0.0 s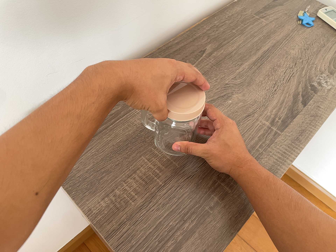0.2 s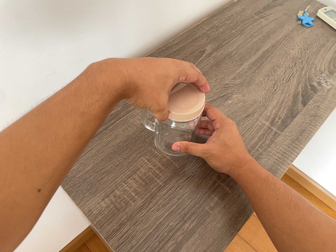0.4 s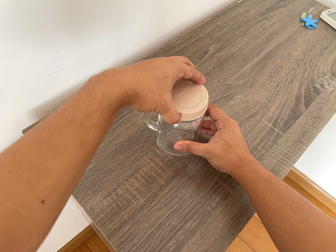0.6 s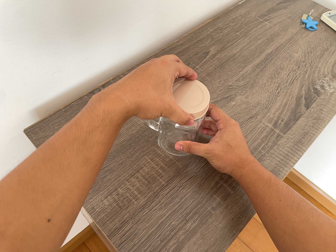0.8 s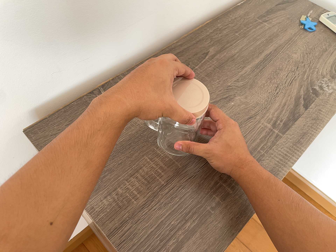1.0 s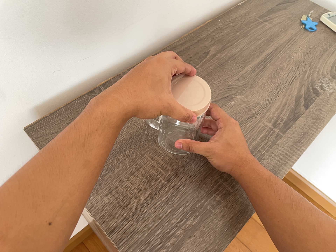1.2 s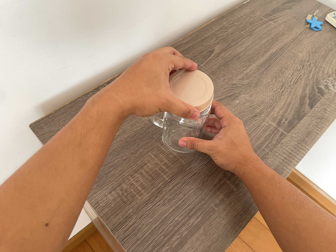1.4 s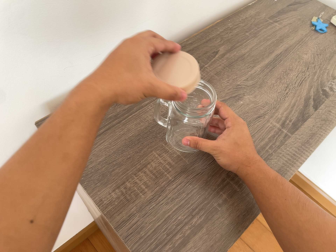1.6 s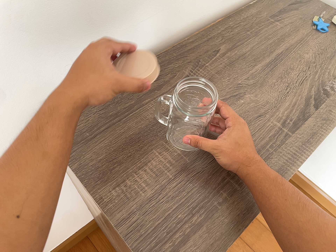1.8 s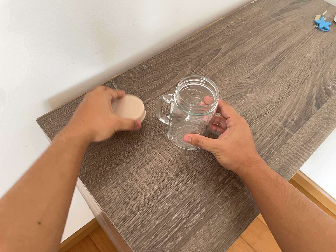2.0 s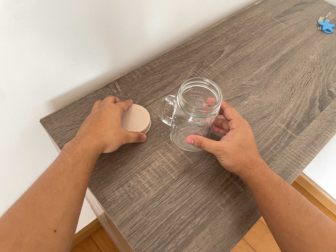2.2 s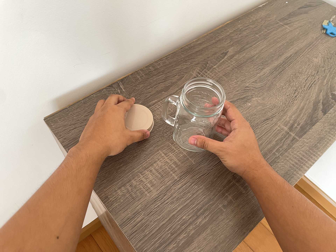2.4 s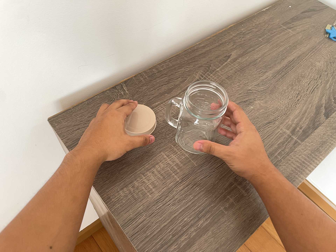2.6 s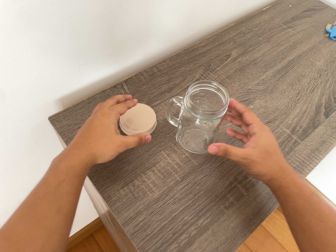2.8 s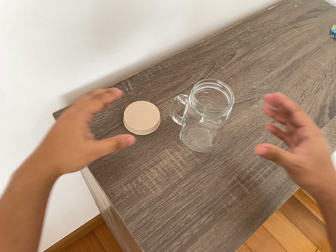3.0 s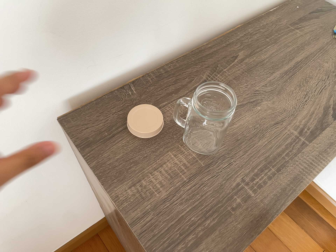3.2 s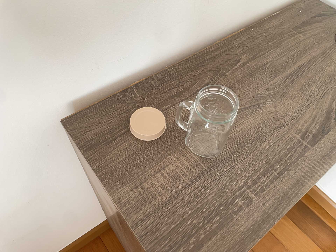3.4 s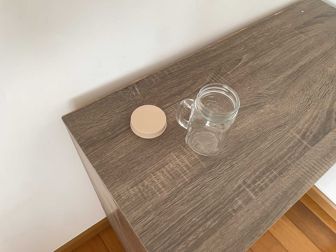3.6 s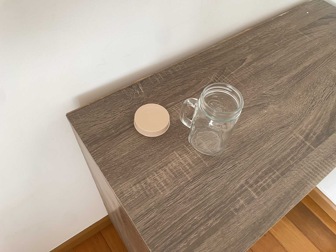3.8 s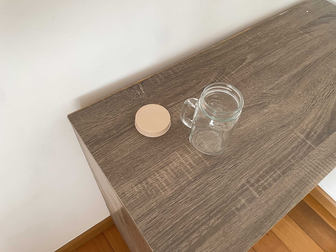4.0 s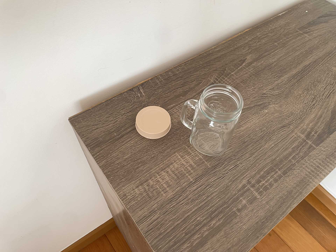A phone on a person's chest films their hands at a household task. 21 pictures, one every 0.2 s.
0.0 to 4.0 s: The camera shifts only a little, or ends up much as it began.
The film runs backward here.
